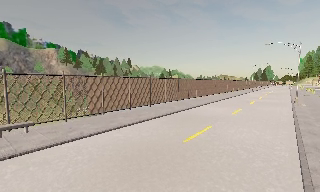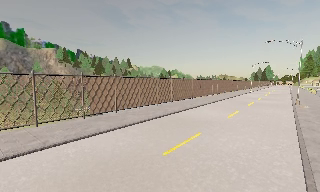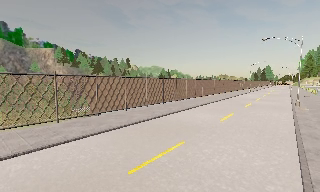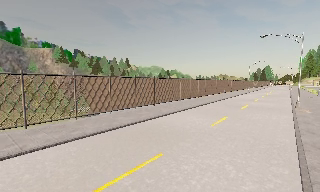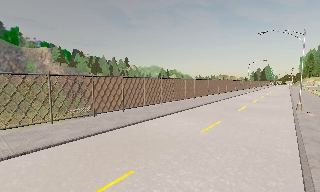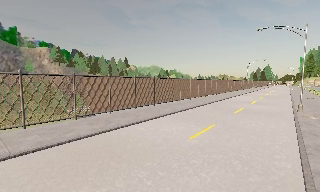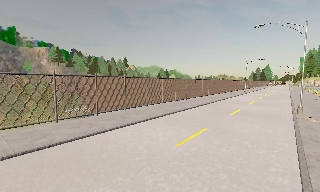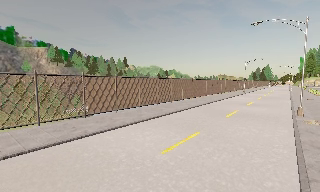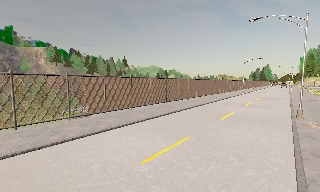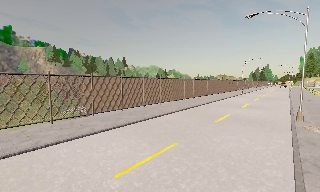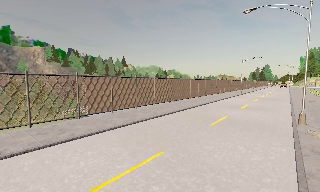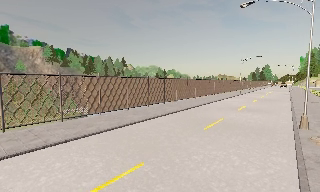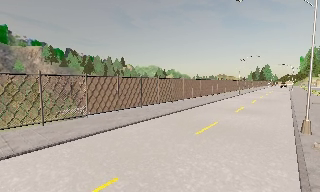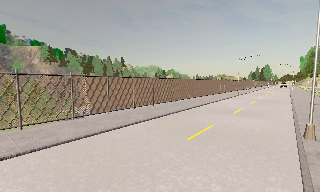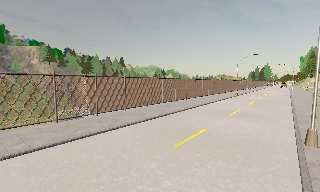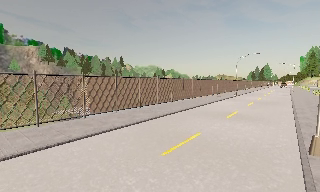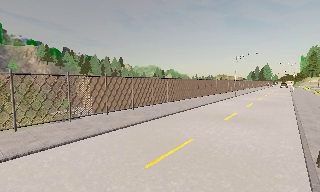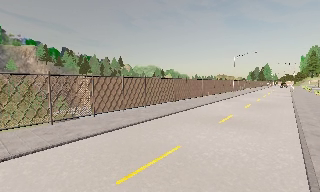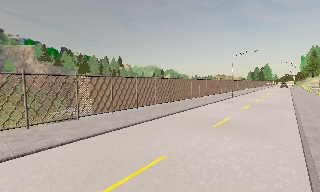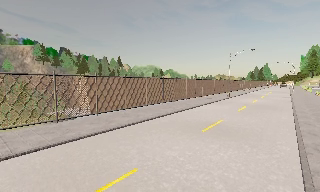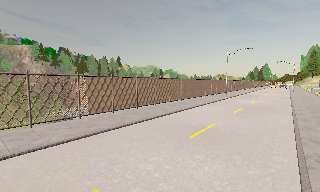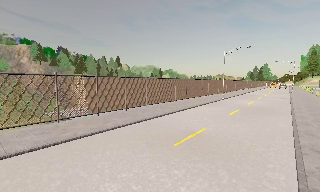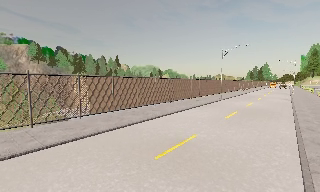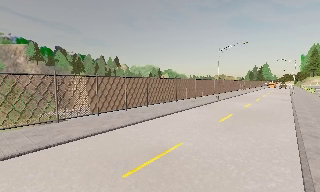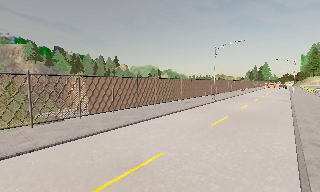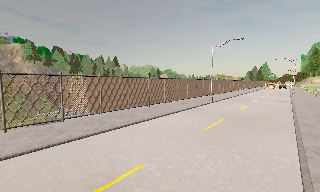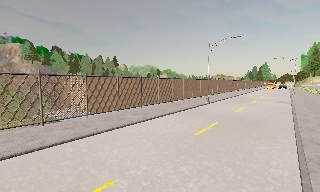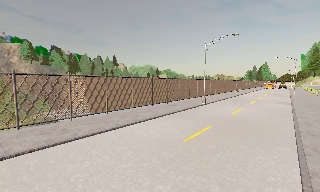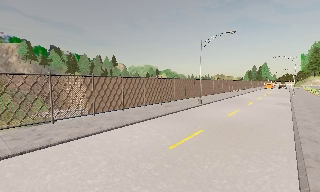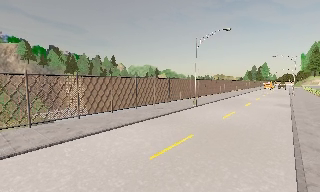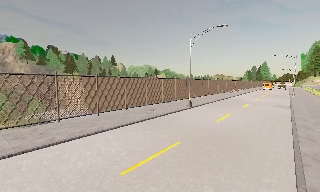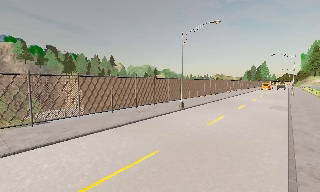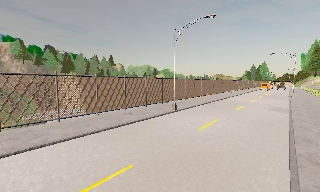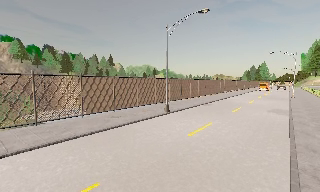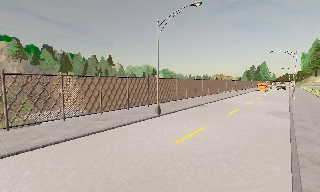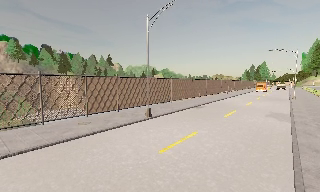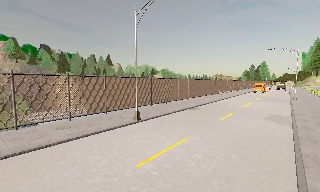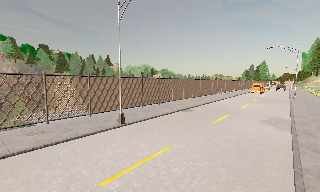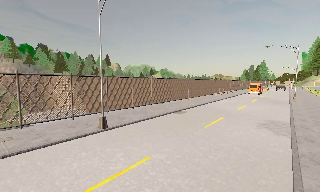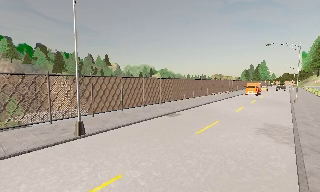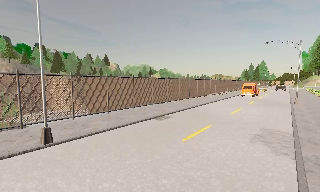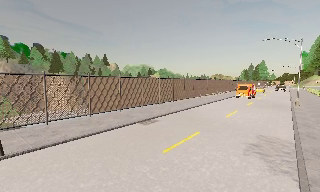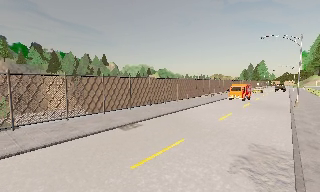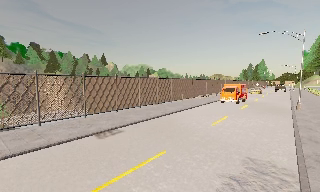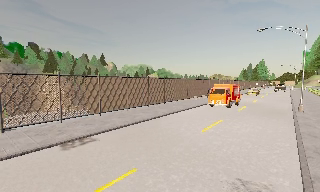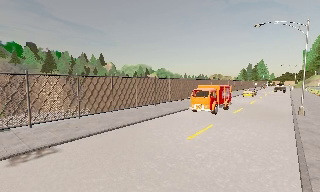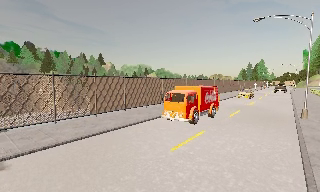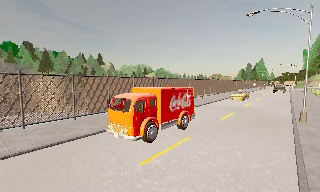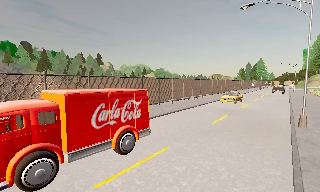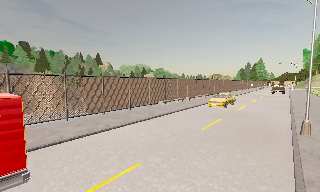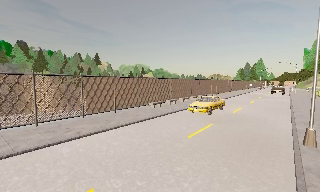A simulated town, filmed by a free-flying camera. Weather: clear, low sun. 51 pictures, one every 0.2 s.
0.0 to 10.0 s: The camera travels forward and to its right, about 65 m, so what stands in front looms larger.
The film runs forward here.
